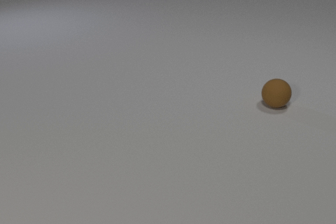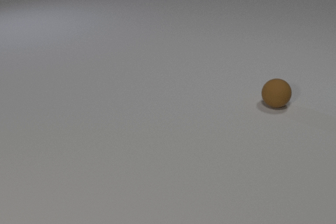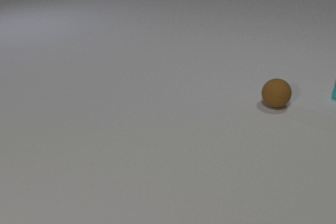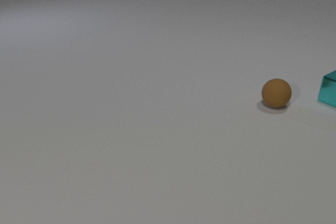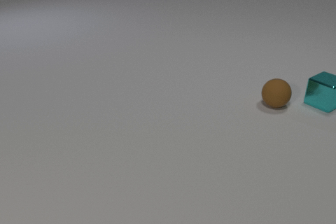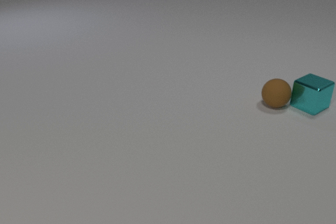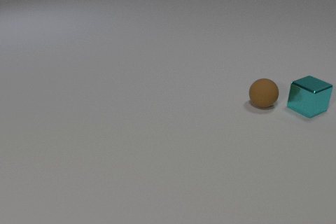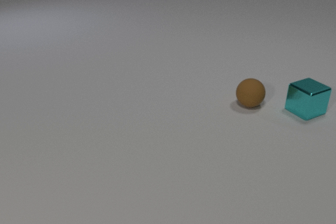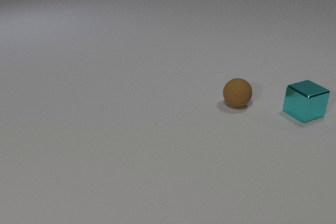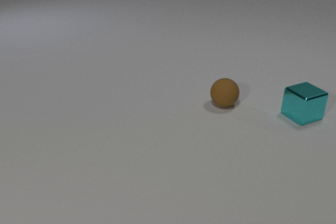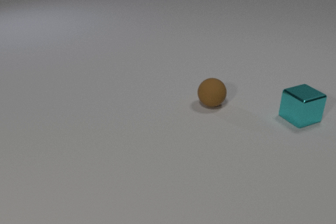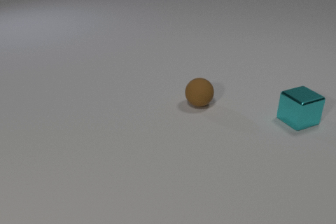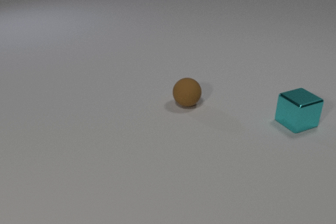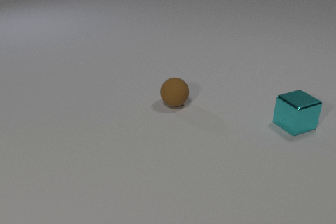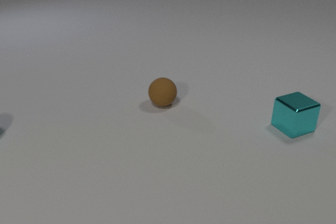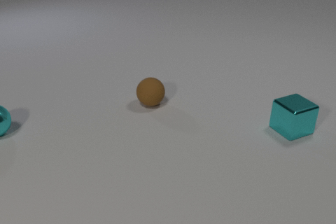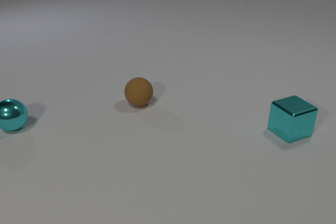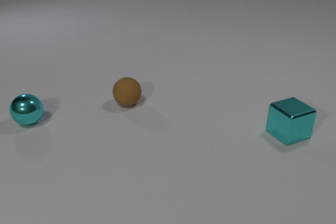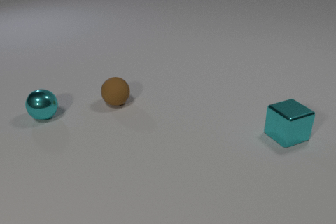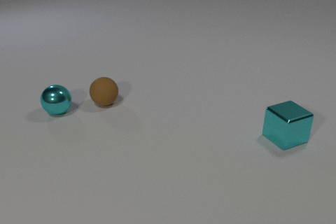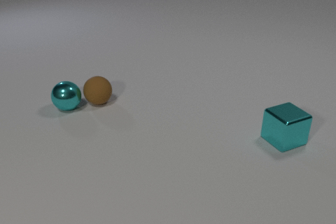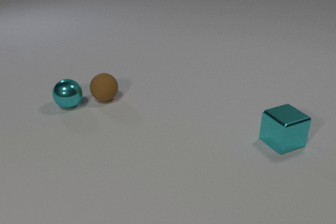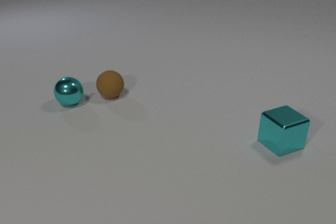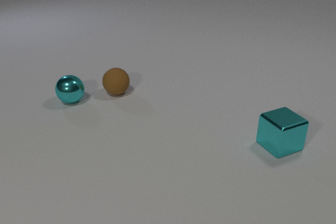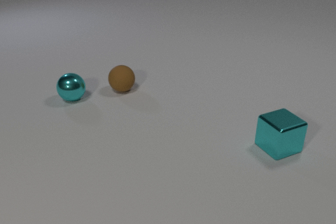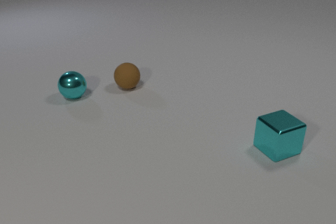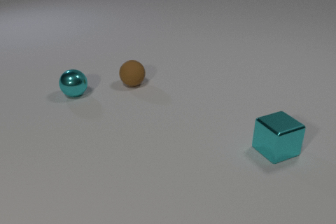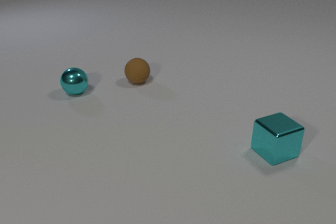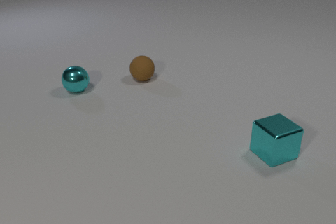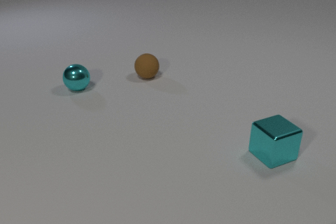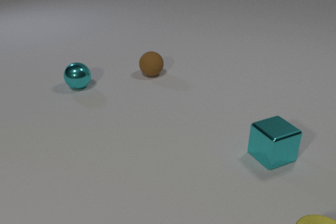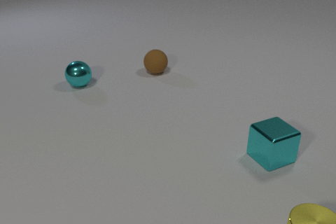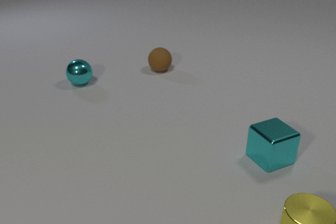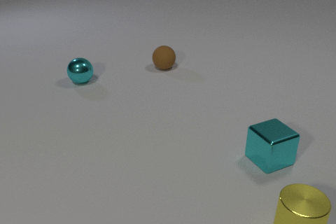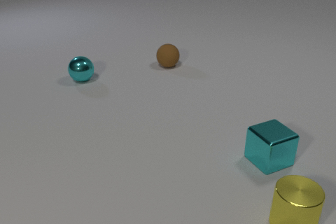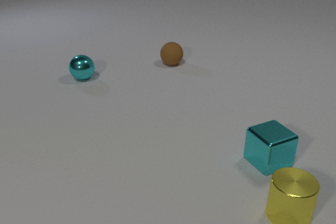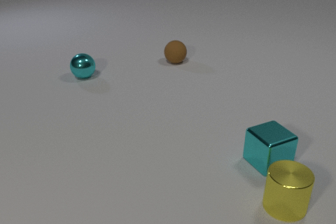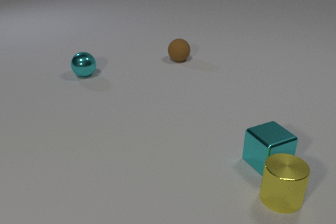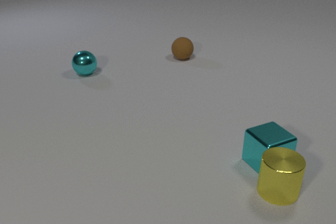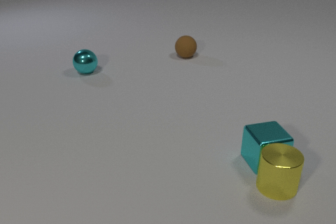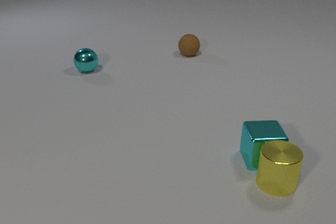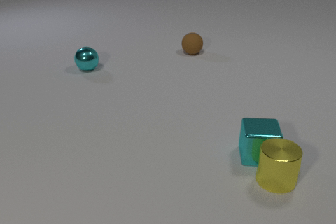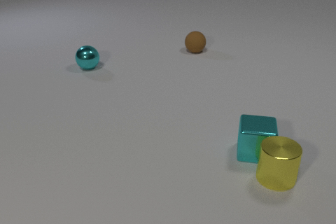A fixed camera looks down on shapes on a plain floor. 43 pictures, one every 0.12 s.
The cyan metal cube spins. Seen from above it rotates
clockwise.
The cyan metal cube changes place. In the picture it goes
toward the camera.
0.00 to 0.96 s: The cyan metal cube comes in at the right edge, slides toward the camera and to the left. The brown rubber sphere rolls to the left. The cyan metal cube and the brown rubber sphere collide.
0.96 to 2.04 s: The cyan metal cube slides toward the camera. The brown rubber sphere rolls to the left. The cyan metal sphere comes in at the left edge, rolls to the right.
2.04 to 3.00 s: The cyan metal cube slides toward the camera. The brown rubber sphere rolls away from the camera. The cyan metal sphere rolls to the right and away from the camera. The brown rubber sphere and the cyan metal sphere collide.
3.00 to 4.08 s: The cyan metal cube slides toward the camera. The brown rubber sphere rolls away from the camera and to the right. The yellow metal cylinder comes in at the bottom edge, slides away from the camera and to the left. The cyan metal sphere rolls away from the camera.
4.08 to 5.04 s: The cyan metal cube slides to the left and away from the camera, spins clockwise seen from above by about 30 degrees, its near face sliding to the left. The brown rubber sphere rolls away from the camera and to the right. The yellow metal cylinder slides away from the camera. The cyan metal sphere rolls away from the camera. The cyan metal cube and the yellow metal cylinder collide.
How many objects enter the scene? 3.
What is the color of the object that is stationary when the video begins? brown.
How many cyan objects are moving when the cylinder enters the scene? 2.
